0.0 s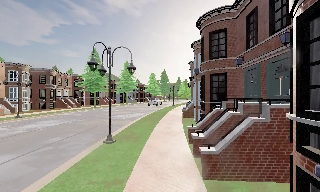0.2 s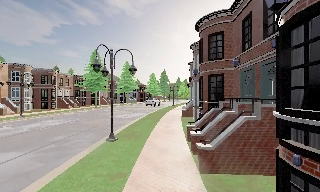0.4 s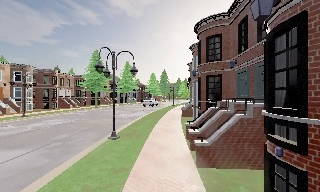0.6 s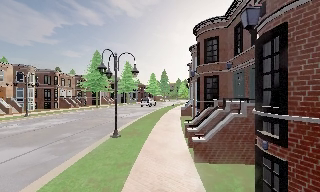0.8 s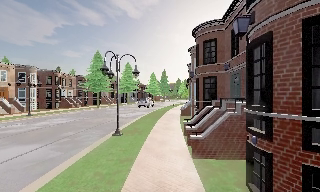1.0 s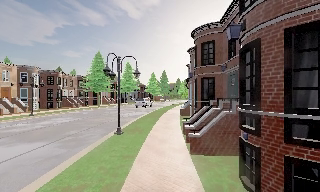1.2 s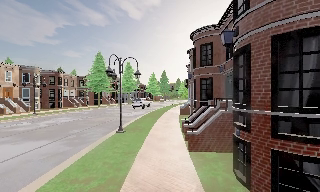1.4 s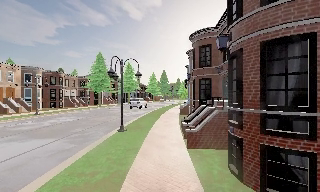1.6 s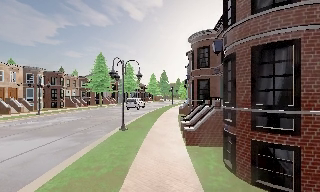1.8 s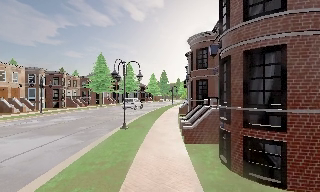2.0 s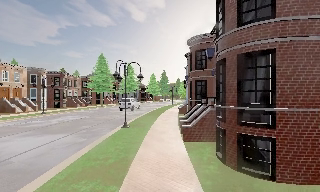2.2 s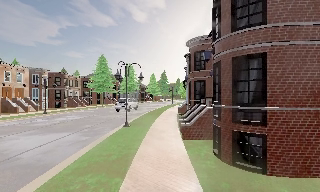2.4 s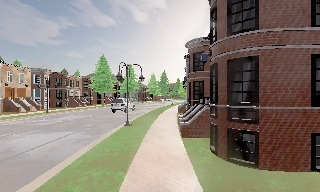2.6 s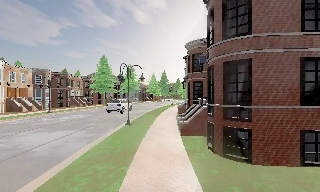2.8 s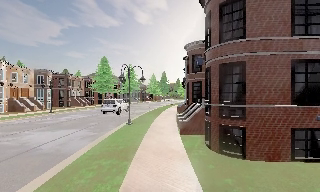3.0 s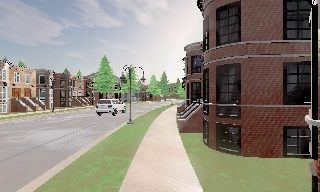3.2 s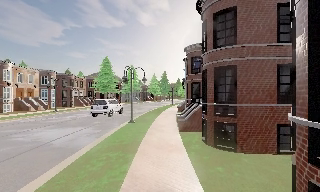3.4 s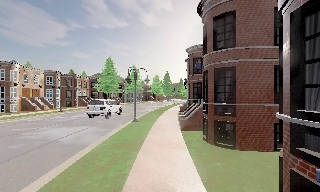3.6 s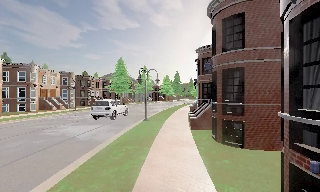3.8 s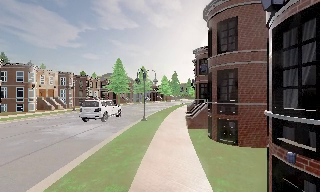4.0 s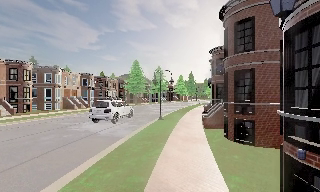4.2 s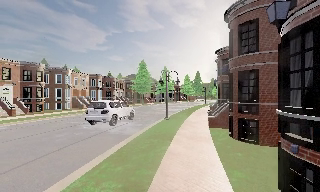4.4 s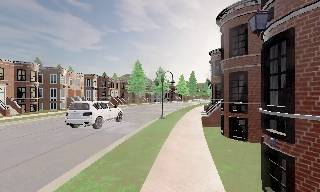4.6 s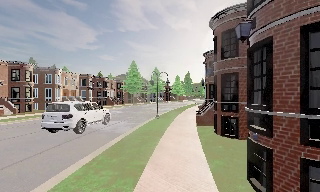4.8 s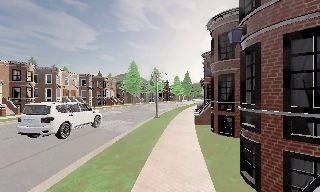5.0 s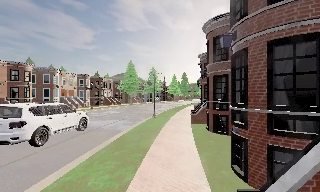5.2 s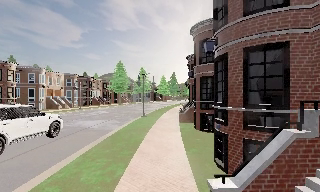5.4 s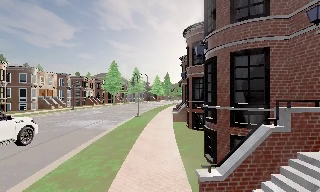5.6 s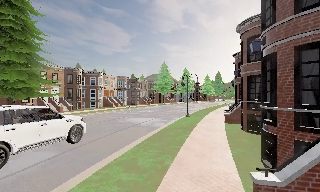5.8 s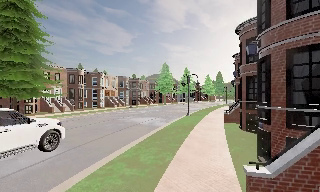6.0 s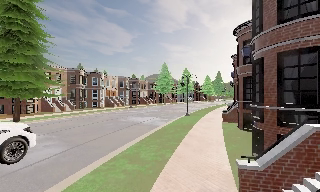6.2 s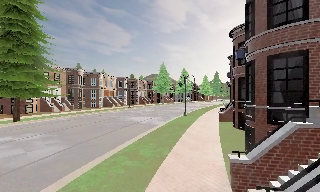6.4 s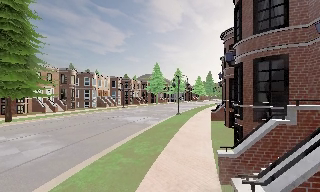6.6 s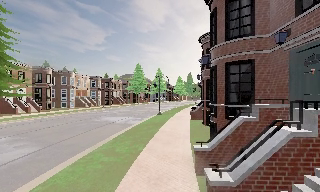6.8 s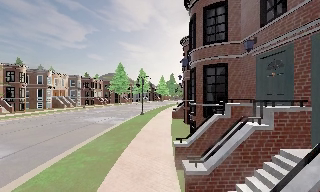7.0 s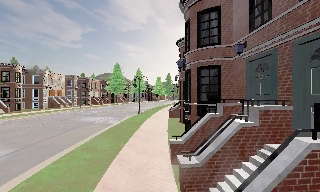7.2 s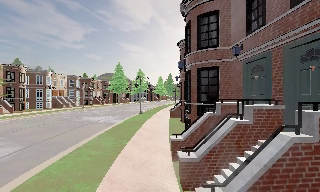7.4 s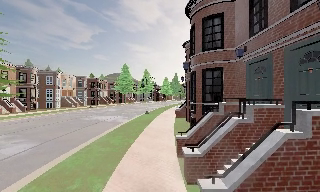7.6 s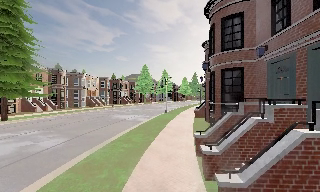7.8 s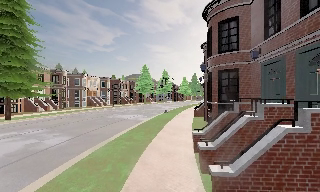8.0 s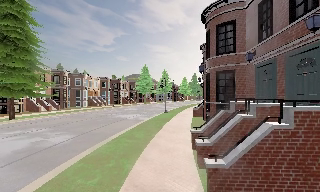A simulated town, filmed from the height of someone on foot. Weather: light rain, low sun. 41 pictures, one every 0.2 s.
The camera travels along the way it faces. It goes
backward.
0.0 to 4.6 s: The camera travels backward, about 8 m, so what stands in front gets smaller.
4.6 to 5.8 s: The camera pans to its left, which is counterclockwise from overhead, by about 10 degrees. It travels backward, about 2 m, so what stands in front gets smaller.
5.8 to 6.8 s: The scene slides to the left, as the camera pans about 15 degrees to its right. It travels backward, about 1.5 m, so what stands in front gets smaller.
6.8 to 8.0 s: The camera travels backward, about 2 m, so what stands in front gets smaller.
The film runs backward here.
